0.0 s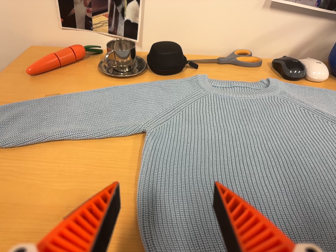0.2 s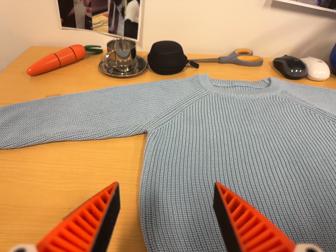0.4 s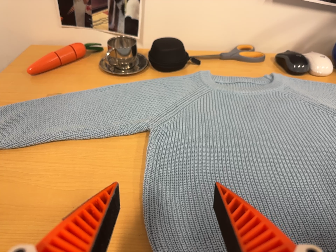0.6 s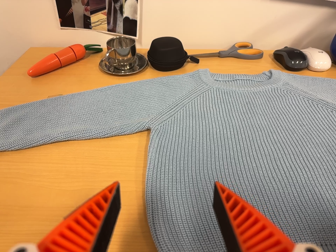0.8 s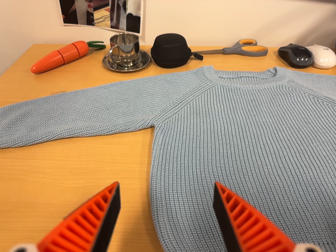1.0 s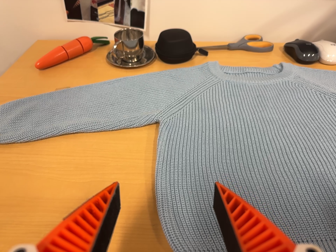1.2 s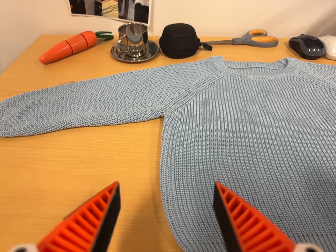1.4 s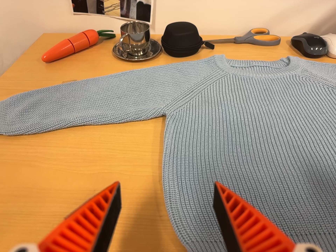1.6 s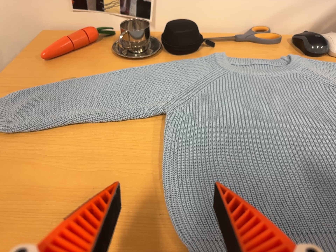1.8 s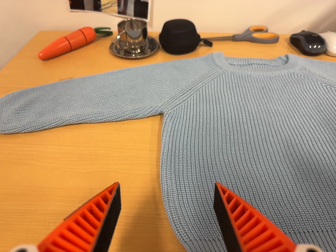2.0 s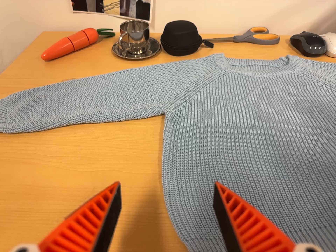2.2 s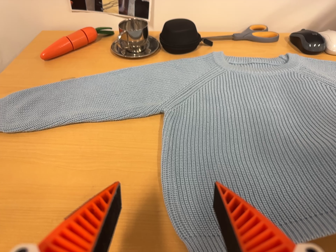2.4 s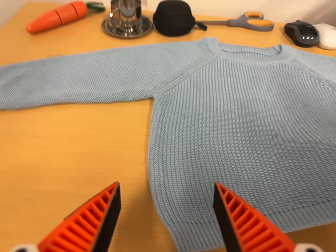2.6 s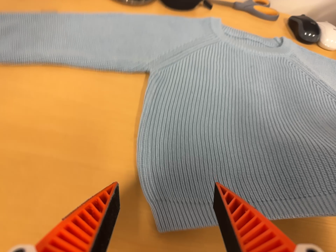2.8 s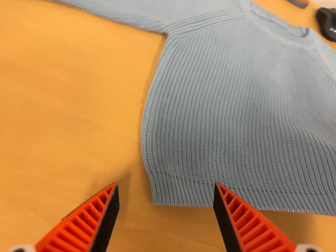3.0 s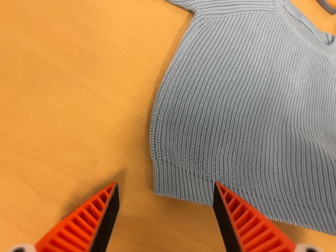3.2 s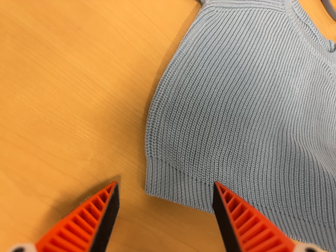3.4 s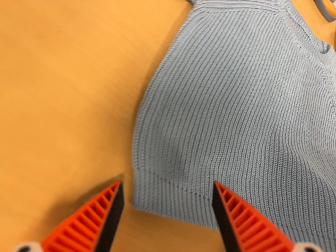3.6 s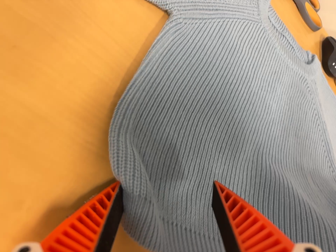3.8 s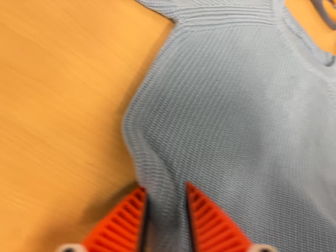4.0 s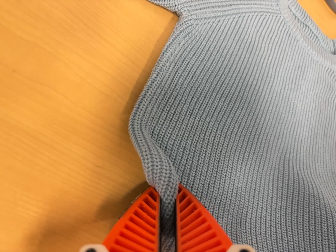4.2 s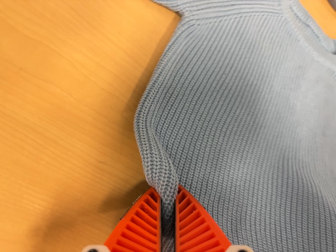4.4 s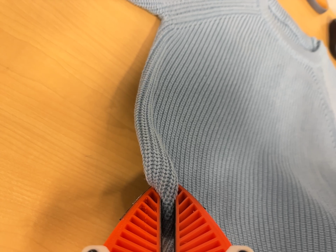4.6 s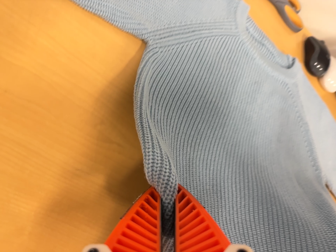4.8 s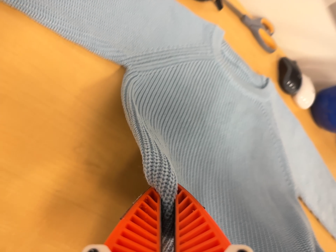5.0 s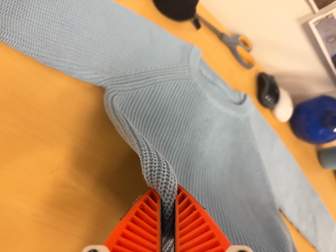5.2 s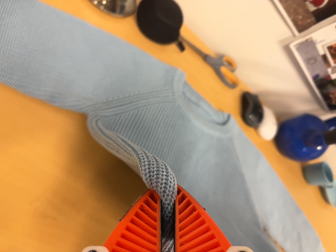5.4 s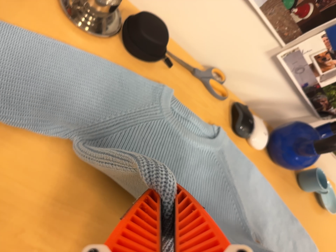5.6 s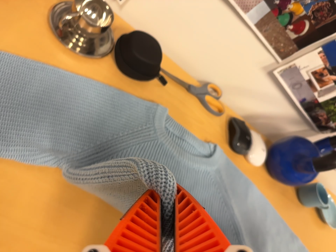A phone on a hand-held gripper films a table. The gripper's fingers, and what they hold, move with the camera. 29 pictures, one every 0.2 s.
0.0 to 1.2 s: The camera shifts only a little, or ends up much as it began.
1.2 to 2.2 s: The camera keeps its place and its aim.
2.2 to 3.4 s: The camera pans to its right by about 15 degrees. It travels to its left, forward and toward the top of its view, about 12 cm. Its aim tips toward the bottom of its view by about 25 degrees, and the scene shifts upward. It rolls about its line of sight by about 40 degrees, and the scene rotates clockwise.
3.4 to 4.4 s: The camera shifts only a little, or ends up much as it began.
4.4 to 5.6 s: The camera travels toward the top of its view and to its right, about 16 cm, so close, fixed things drift downward. Its aim tips toward the top of its view by about 10 degrees, and the scene shifts downward.
The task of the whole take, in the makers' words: fold up.
The film runs forward here.
